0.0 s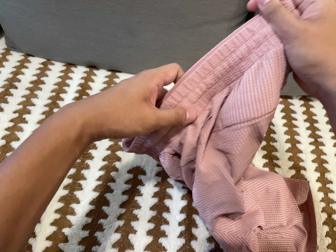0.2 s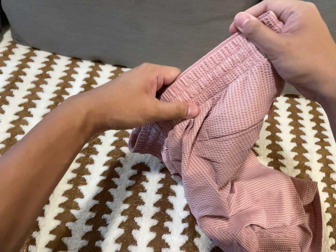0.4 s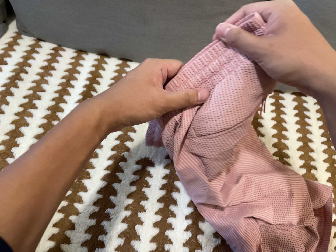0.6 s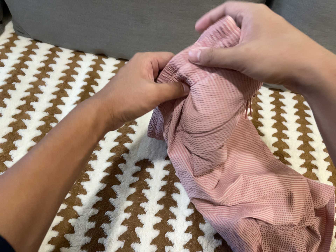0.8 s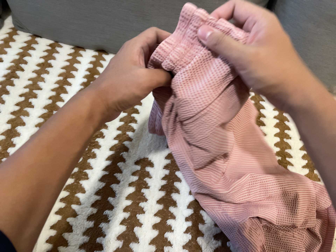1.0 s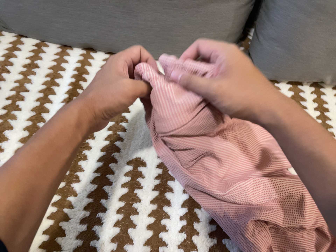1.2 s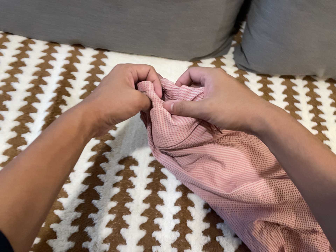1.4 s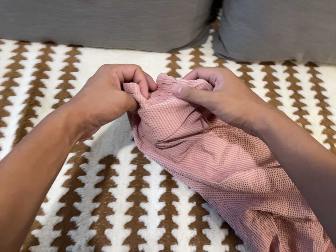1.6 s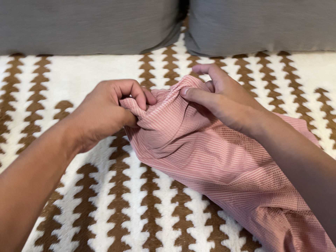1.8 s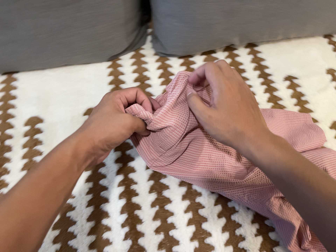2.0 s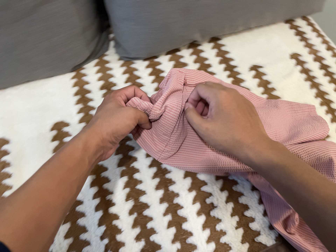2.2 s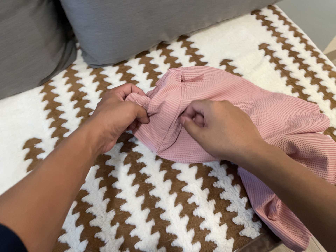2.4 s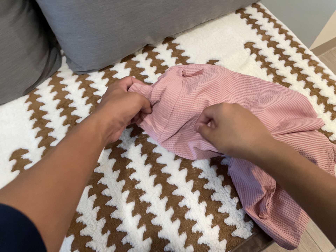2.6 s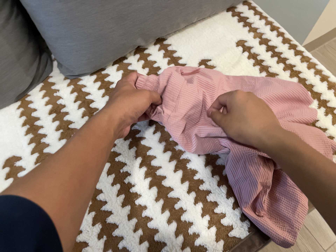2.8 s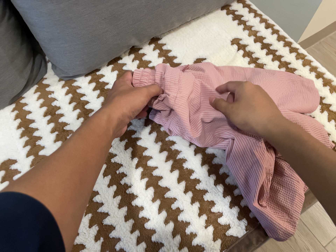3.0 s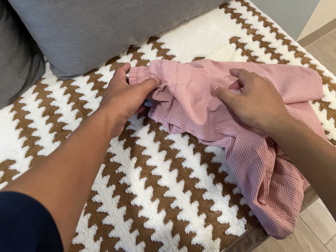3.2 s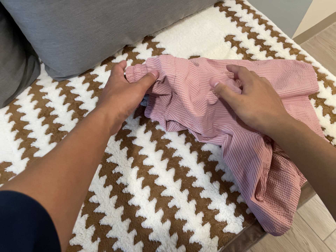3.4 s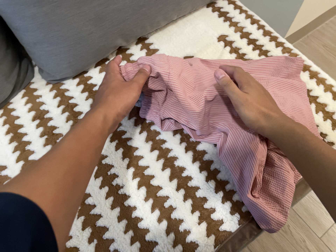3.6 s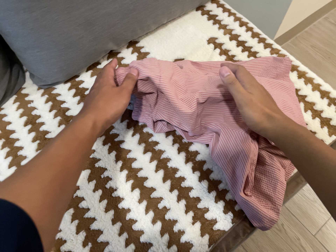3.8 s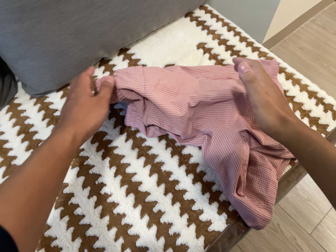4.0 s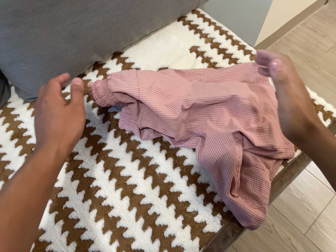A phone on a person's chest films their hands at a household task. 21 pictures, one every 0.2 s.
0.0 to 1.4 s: The camera travels forward, about 7 cm, so what stands in front looms larger. Its aim tips toward the bottom of its view by about 10 degrees, and the scene shifts upward.
1.4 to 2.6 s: The camera travels to its right, about 16 cm, so close, fixed things drift to the left. It rolls about its line of sight by about 30 degrees, and the scene rotates counterclockwise.
2.6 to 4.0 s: The camera shifts only a little, or ends up much as it began.
The film runs backward here.
